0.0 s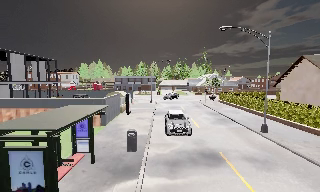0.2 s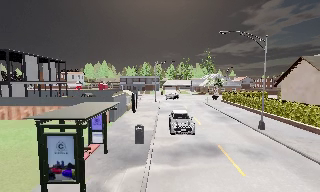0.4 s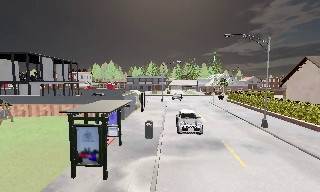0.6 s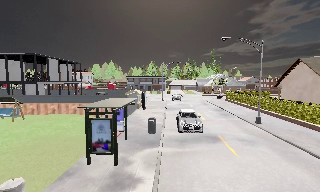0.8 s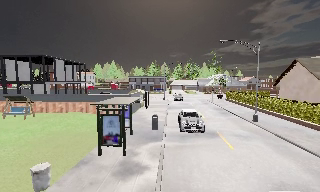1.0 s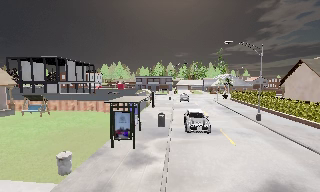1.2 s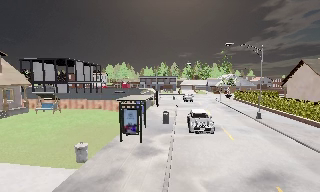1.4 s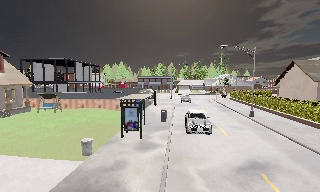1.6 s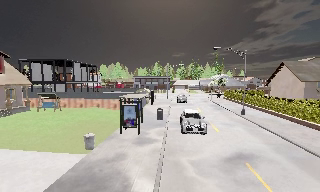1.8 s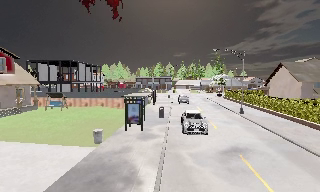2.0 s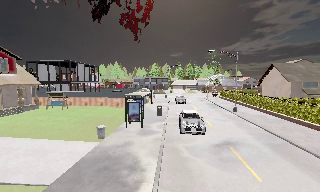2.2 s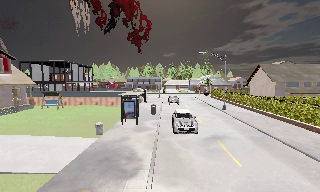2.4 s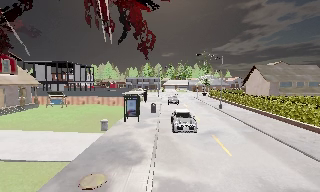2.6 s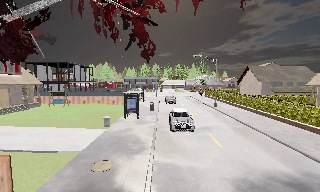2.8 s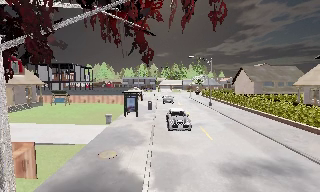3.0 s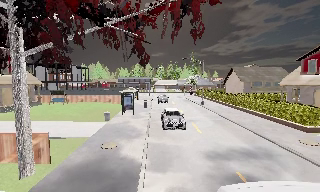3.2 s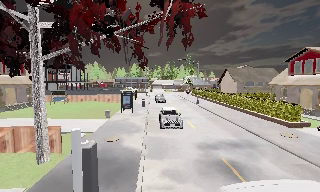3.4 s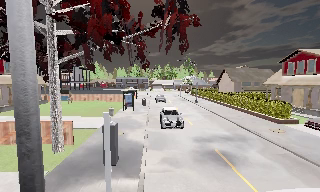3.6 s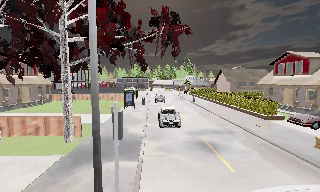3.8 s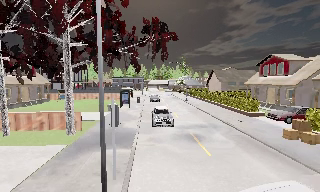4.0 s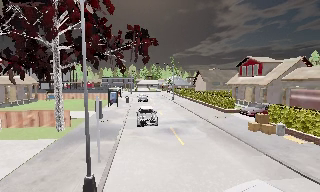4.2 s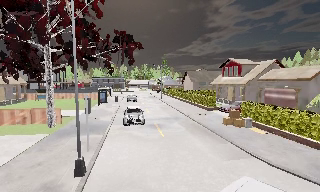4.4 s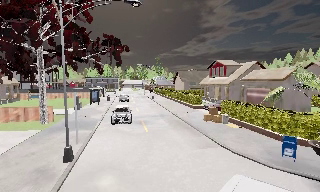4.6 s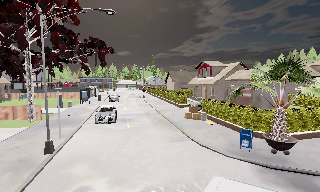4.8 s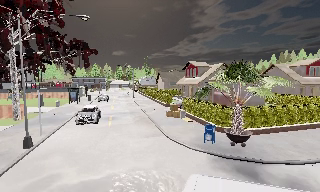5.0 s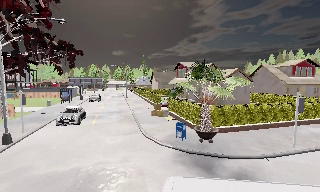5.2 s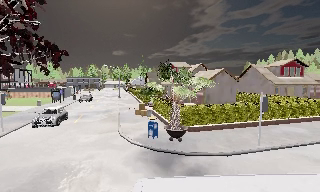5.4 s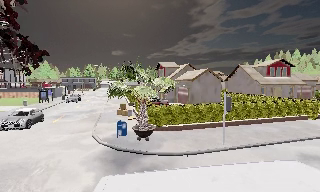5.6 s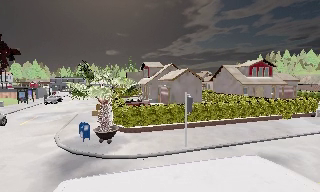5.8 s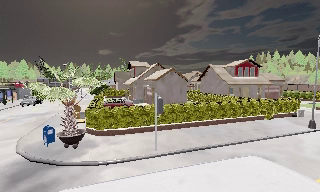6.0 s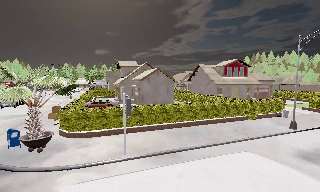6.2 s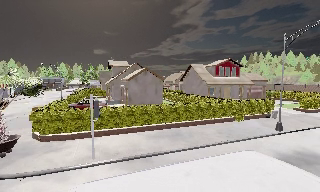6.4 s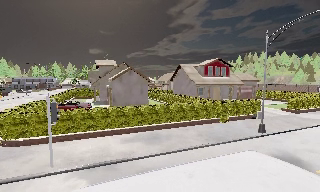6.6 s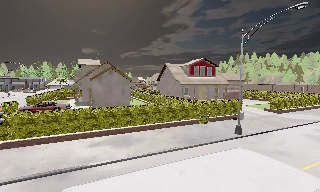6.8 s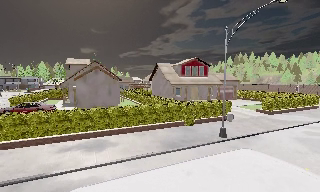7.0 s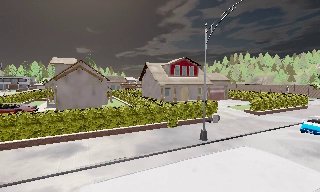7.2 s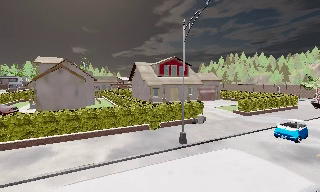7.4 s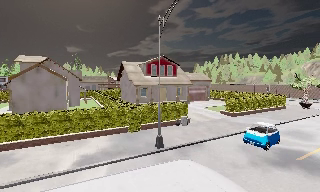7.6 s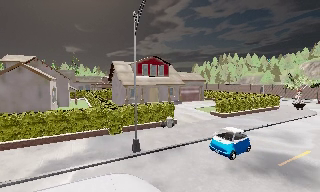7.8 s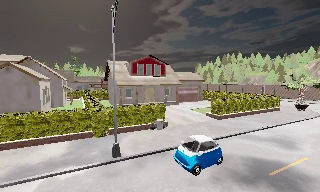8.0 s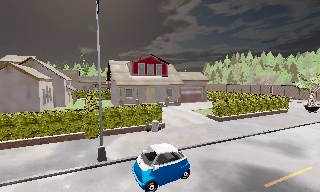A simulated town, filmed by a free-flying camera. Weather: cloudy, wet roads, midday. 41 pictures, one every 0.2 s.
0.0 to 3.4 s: The camera travels backward, about 17 m, so what stands in front gets smaller.
3.4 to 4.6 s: The camera swings to its right by about 10 degrees, and the scene slides to the left. It travels backward and to its right, about 9 m, so what stands in front gets smaller.
4.6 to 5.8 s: The camera travels to its right, about 11 m, so close, fixed things drift to the left.
5.8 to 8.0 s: The camera travels to its right and forward, about 16 m, so close, fixed things drift to the left.
The film runs forward here.
